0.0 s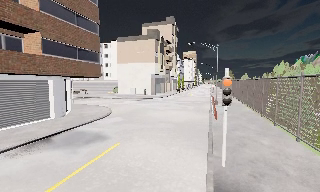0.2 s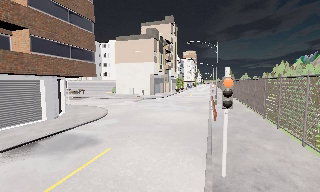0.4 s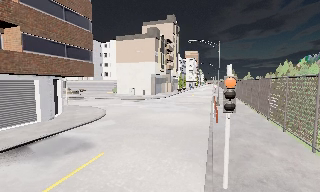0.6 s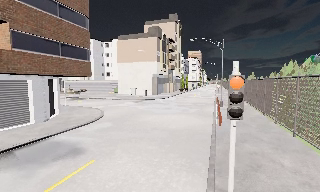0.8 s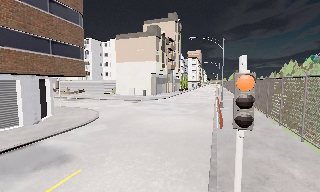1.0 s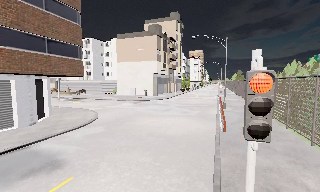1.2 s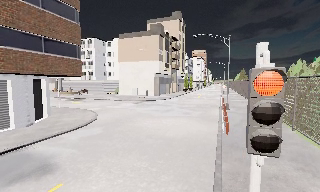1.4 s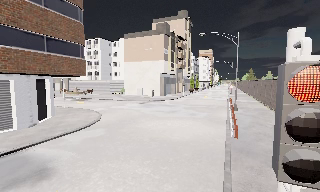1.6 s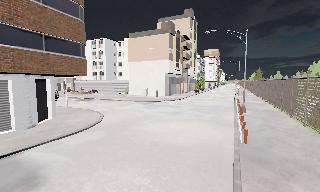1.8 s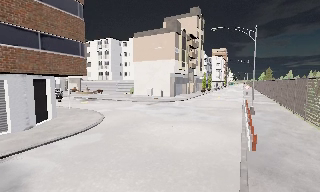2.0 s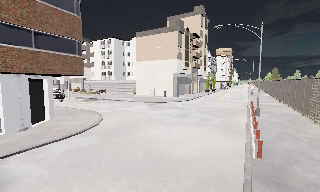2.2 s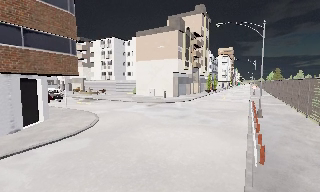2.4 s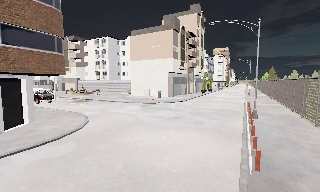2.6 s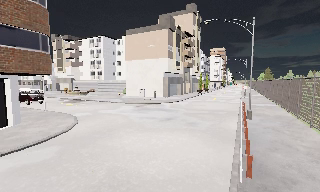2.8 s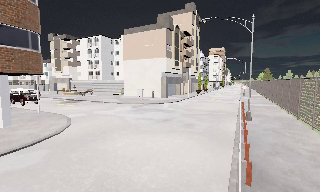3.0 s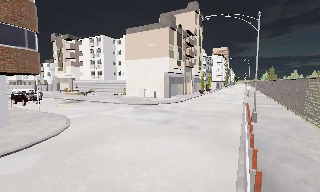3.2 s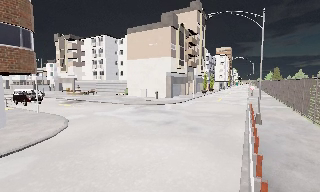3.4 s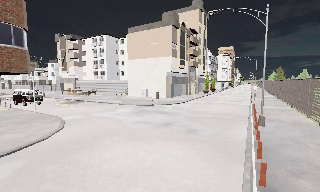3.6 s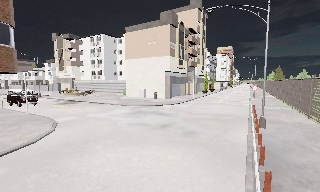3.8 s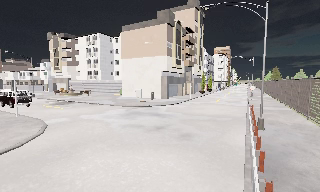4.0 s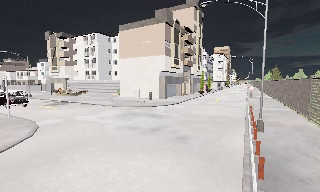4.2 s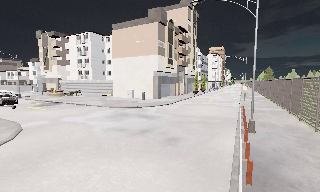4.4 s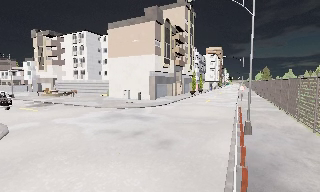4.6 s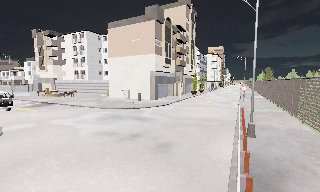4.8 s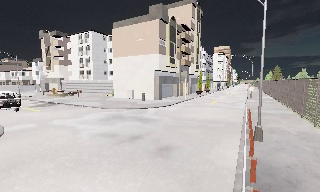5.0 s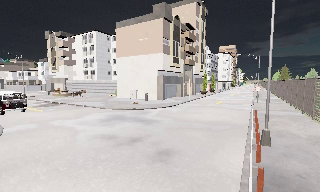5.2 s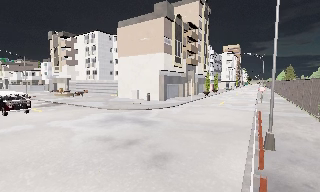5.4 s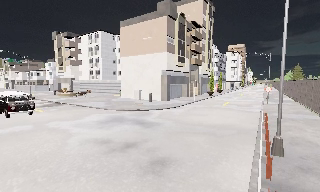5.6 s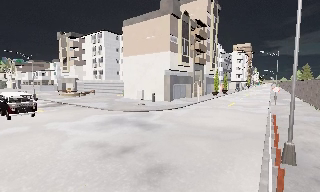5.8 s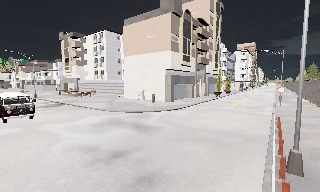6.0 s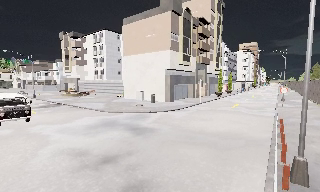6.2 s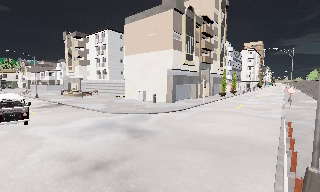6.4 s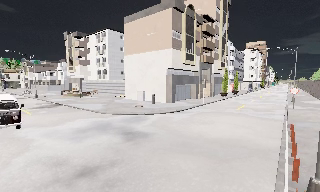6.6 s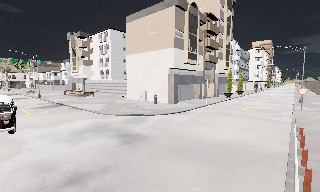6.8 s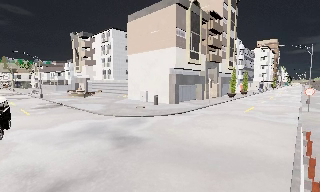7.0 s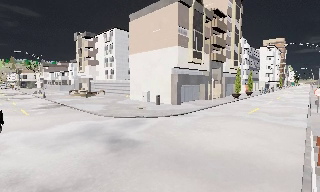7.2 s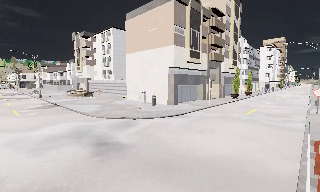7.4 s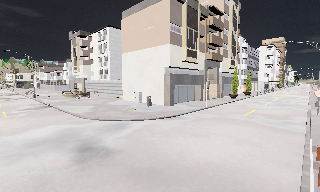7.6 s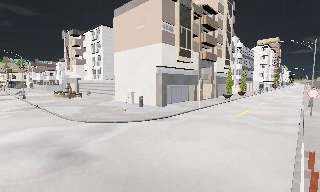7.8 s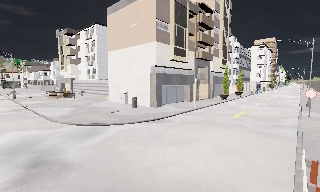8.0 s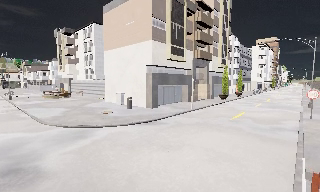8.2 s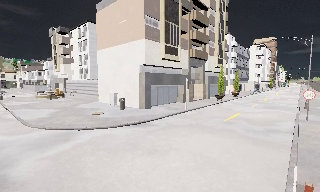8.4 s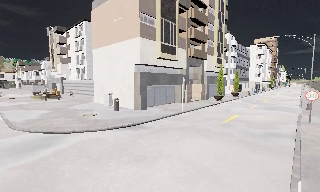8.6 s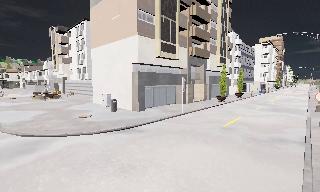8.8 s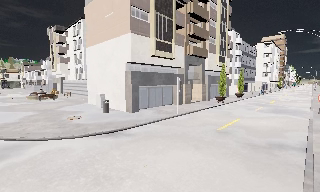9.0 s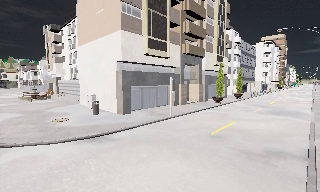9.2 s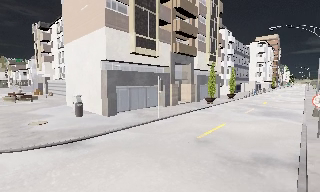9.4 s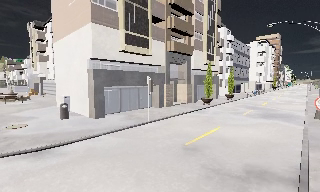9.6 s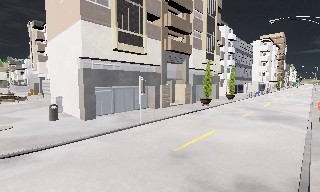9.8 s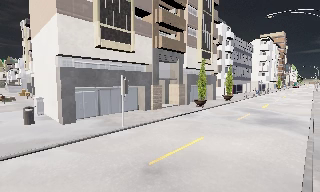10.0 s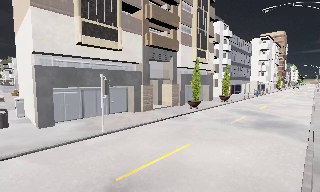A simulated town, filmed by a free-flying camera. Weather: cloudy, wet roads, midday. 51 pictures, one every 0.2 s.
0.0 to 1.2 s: The camera travels forward, about 3.5 m, so what stands in front looms larger.
1.2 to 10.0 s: The camera pans to its left, which is counterclockwise from overhead, by about 25 degrees. It travels forward and to its right, about 30 m, so what stands in front looms larger. It gains speed.
The film runs forward here.
